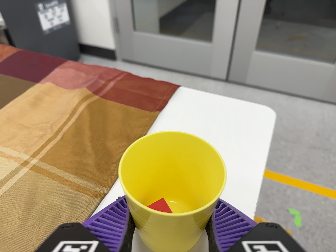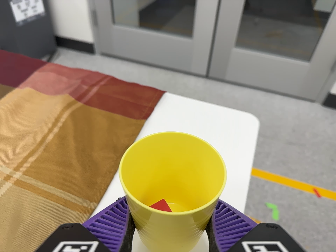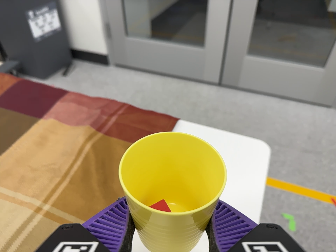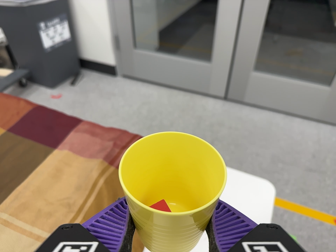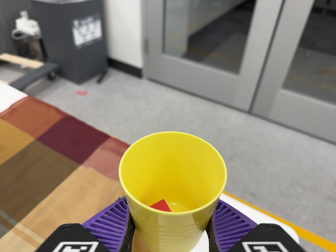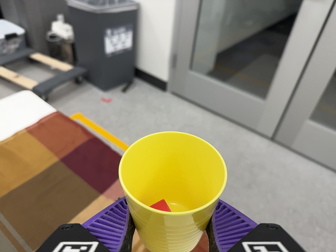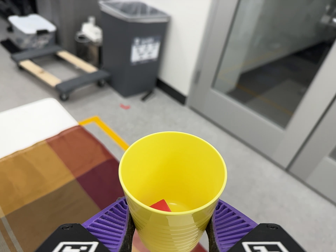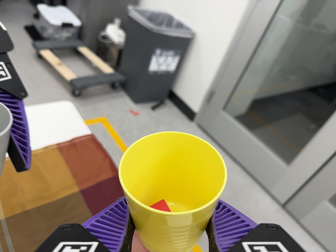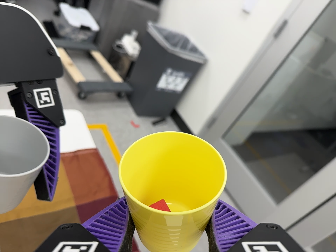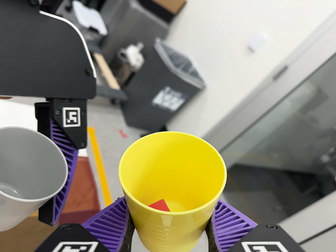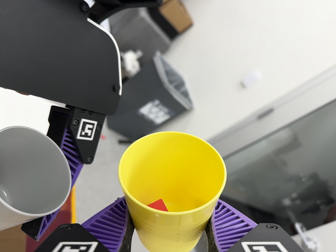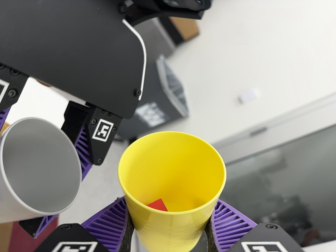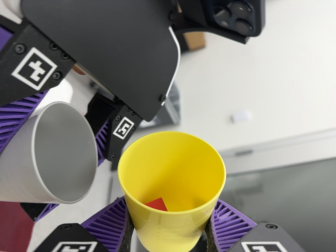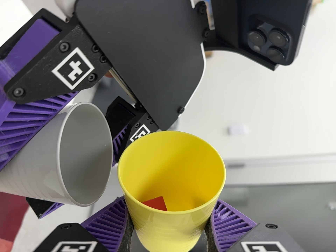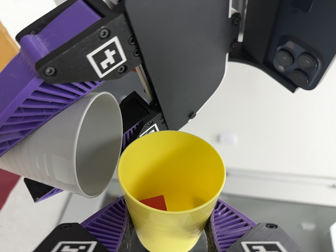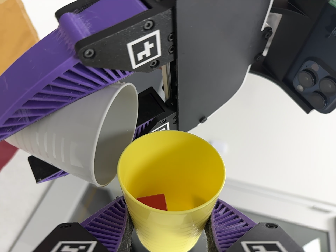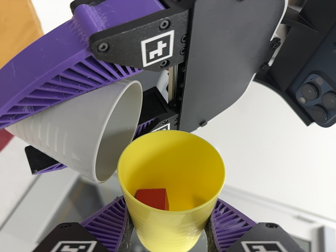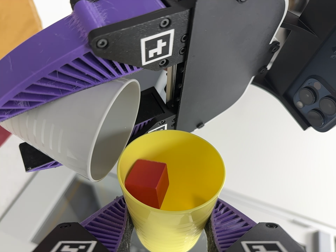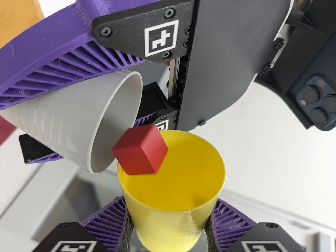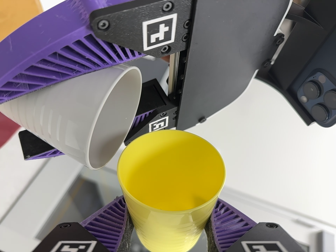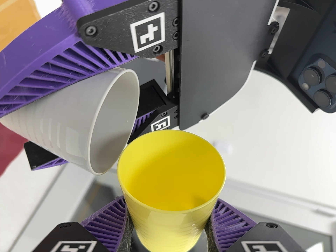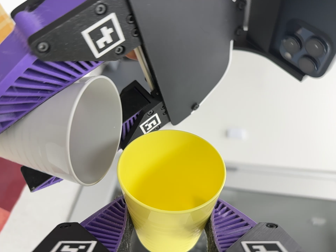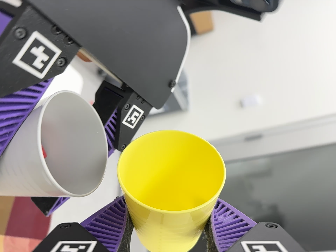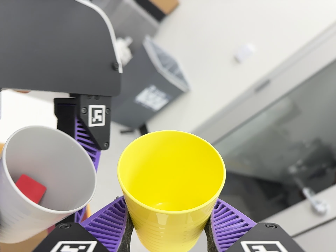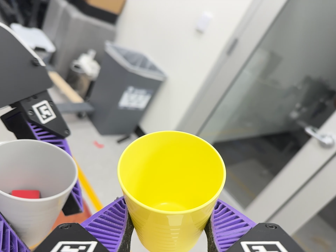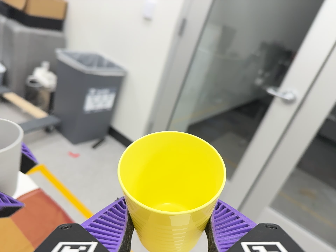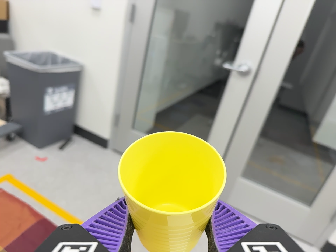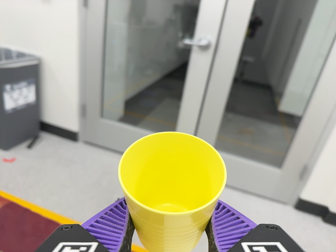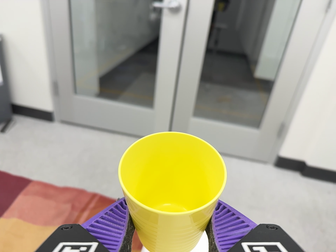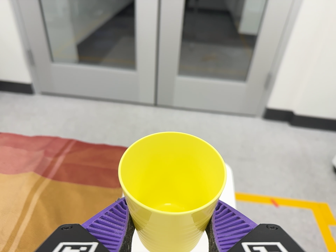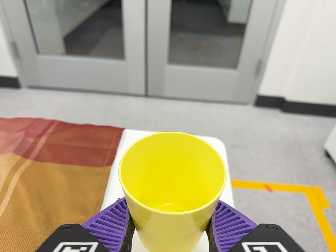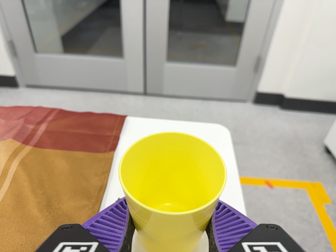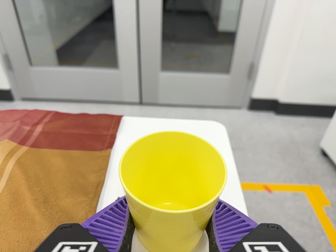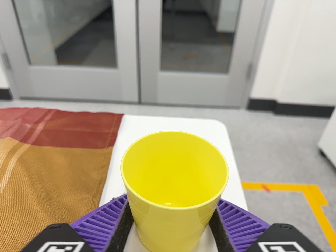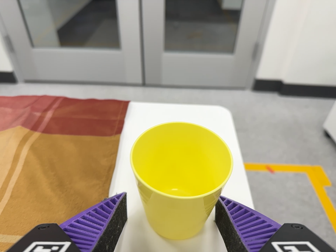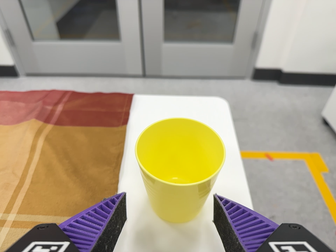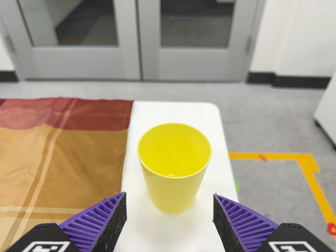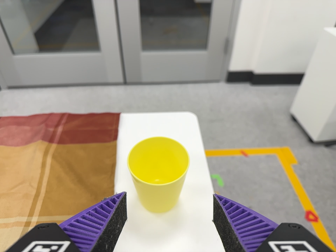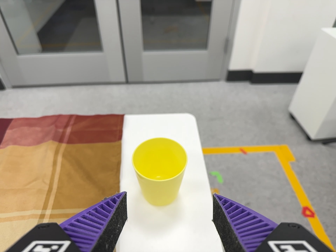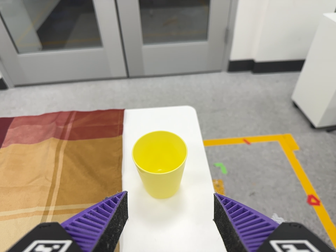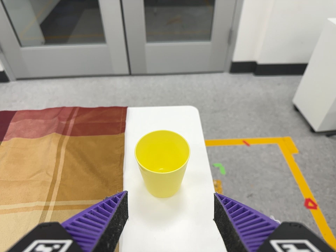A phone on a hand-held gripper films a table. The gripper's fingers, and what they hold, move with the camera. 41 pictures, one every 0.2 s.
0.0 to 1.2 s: The camera travels toward the top of its view, about 28 cm, so close, fixed things drift downward. It rolls about its line of sight by about 20 degrees, and the scene rotates clockwise.
1.2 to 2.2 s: The camera pans to its right by about 10 degrees. It travels to its left and toward the top of its view, about 18 cm. Its aim tips toward the top of its view by about 10 degrees, and the scene shifts downward. It rolls about its line of sight by about 55 degrees, and the scene rotates clockwise.
2.2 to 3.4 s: The camera pans to its right by about 10 degrees. It travels to its left, about 12 cm. It rolls about its line of sight by about 45 degrees, and the scene rotates clockwise.
3.4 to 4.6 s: The camera pans to its left by about 15 degrees. It travels to its right, about 14 cm. It rolls about its line of sight by about 60 degrees, and the scene rotates counterclockwise.
4.6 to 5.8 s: The scene slides to the left, as the camera pans about 25 degrees to its right. It travels toward the bottom of its view and to its right, about 34 cm, so close, fixed things drift upward. Its aim tips toward the bottom of its view by about 20 degrees, and the scene shifts upward. It rolls about its line of sight by about 60 degrees, and the scene rotates counterclockwise.
5.8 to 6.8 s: The camera travels toward the bottom of its view, about 6 cm, so close, fixed things drift upward.
6.8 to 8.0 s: The camera travels backward, about 16 cm, so what stands in front gets smaller.
The film runs forward here.
